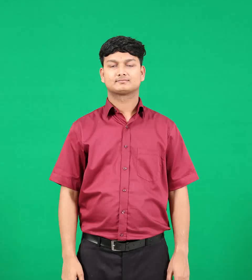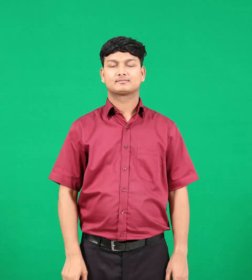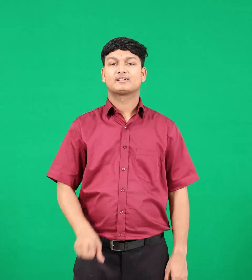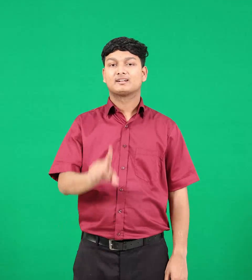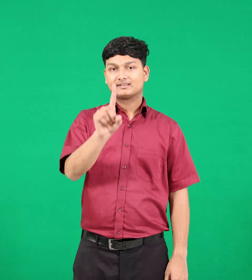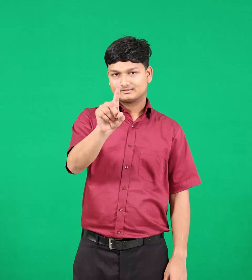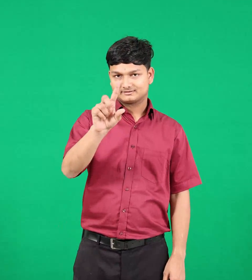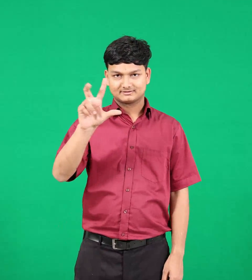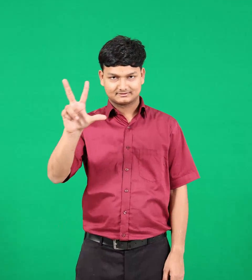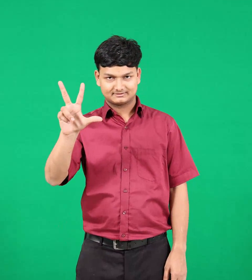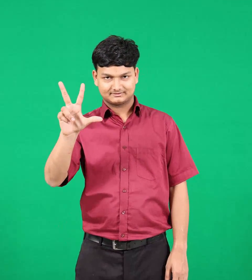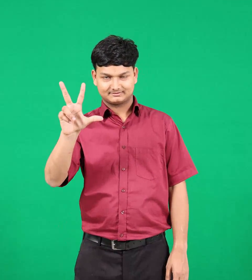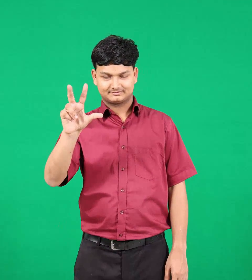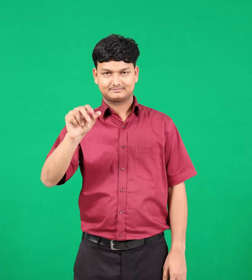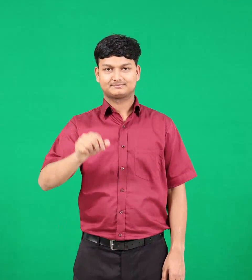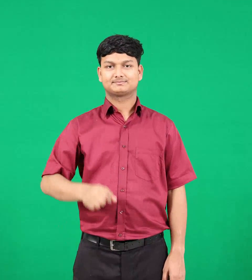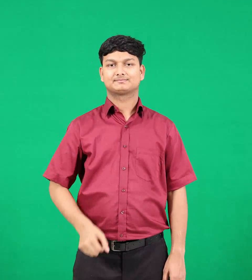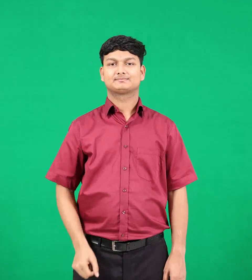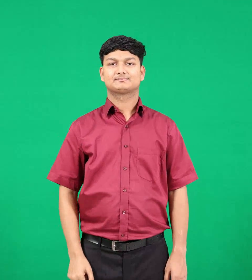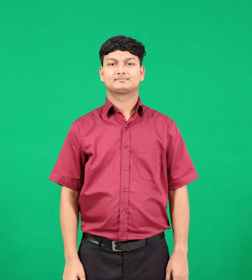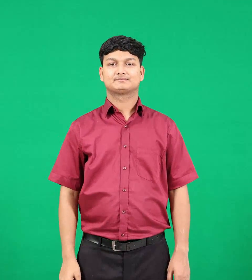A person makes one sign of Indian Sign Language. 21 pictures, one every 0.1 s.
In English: eighteen
